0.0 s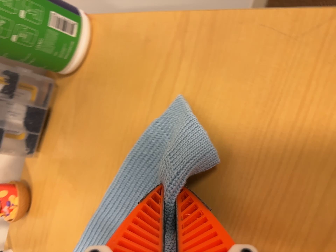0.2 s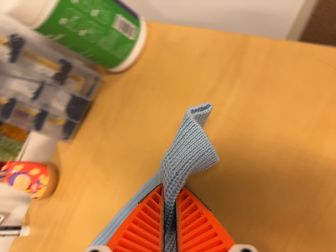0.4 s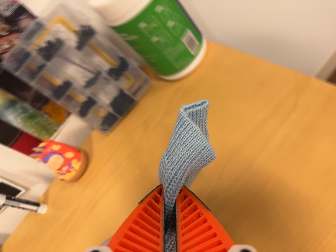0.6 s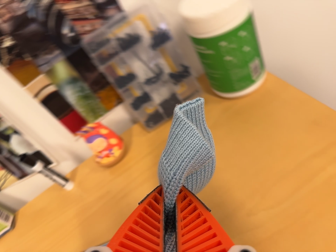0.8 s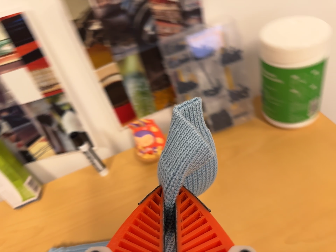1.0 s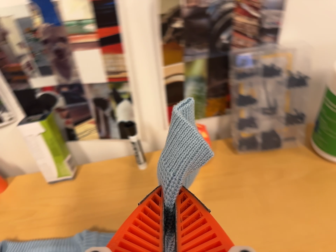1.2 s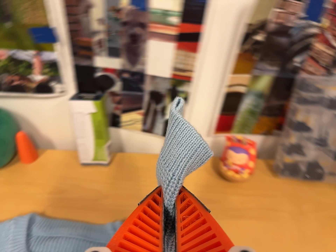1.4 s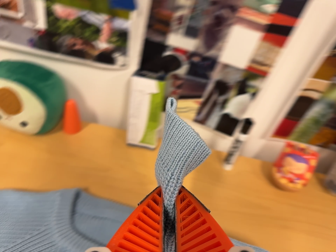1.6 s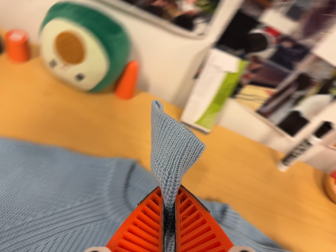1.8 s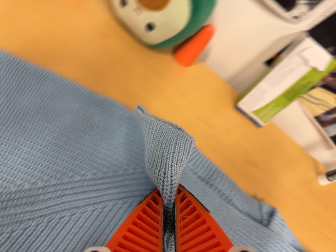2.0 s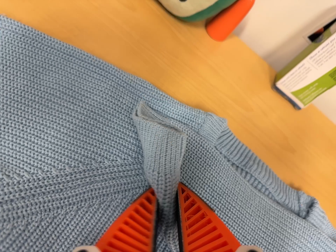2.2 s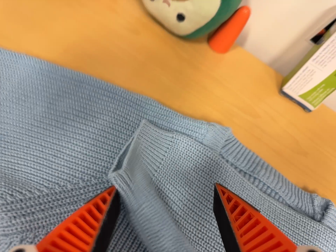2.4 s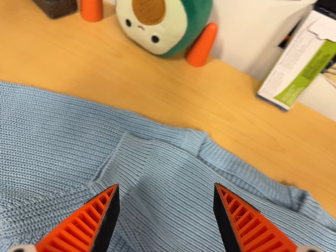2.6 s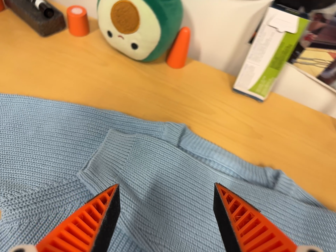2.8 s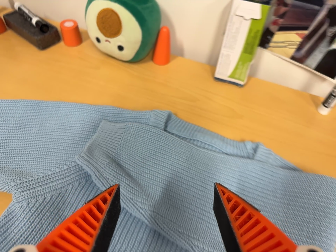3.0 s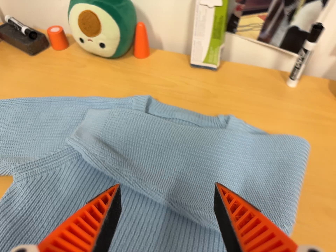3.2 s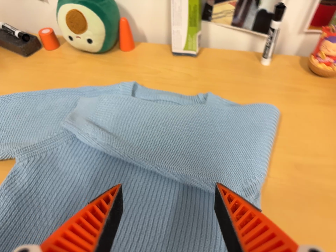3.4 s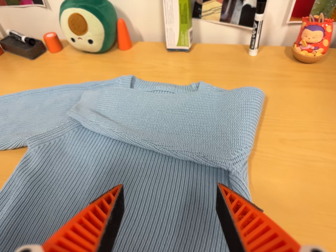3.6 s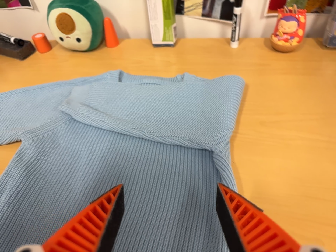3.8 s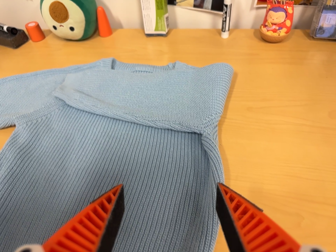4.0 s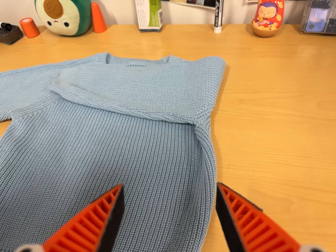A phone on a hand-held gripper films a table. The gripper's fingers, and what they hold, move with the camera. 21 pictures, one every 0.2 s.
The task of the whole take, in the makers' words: right arm across.
0.0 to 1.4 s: The camera travels to its left, about 50 cm, so close, fixed things drift to the right. It rolls about its line of sight by about 85 degrees, and the scene rotates clockwise.
1.4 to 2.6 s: The camera swings to its left by about 10 degrees, and the scene slides to the right. It travels to its left, about 10 cm, so close, fixed things drift to the right. It rolls about its line of sight by about 10 degrees, and the scene rotates clockwise.
2.6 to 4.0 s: The camera travels toward the bottom of its view, backward and to its right, about 30 cm, so close, fixed things drift upward. It rolls about its line of sight by about 20 degrees, and the scene rotates counterclockwise.
The film runs forward here.
